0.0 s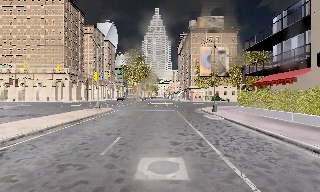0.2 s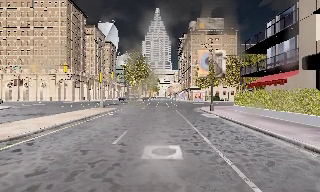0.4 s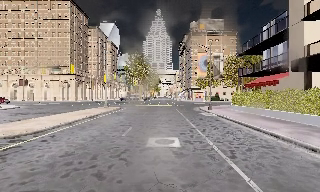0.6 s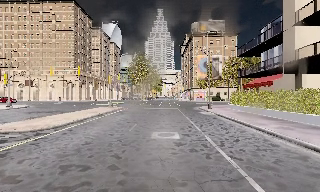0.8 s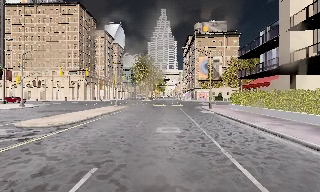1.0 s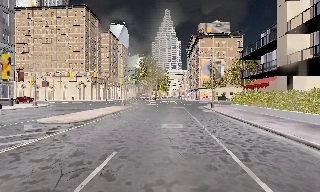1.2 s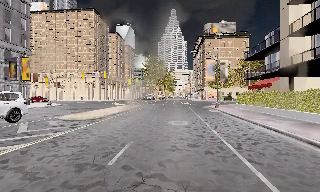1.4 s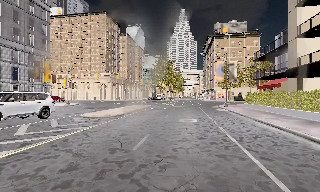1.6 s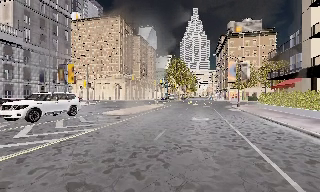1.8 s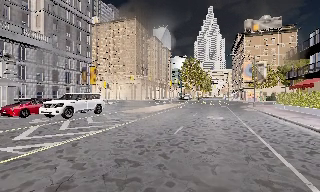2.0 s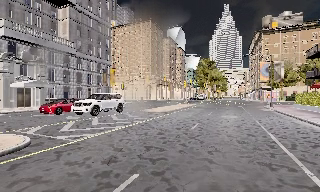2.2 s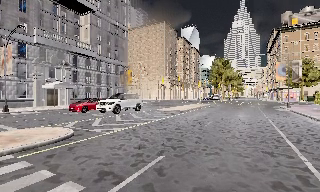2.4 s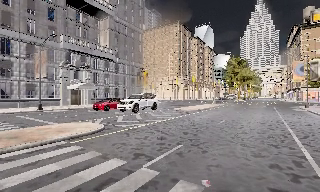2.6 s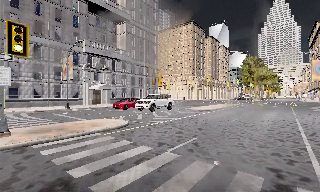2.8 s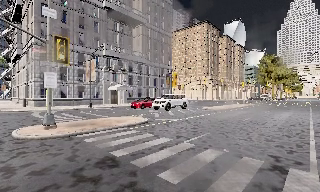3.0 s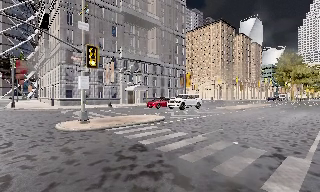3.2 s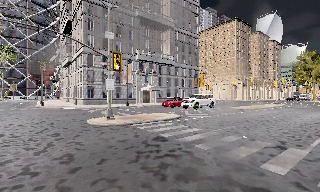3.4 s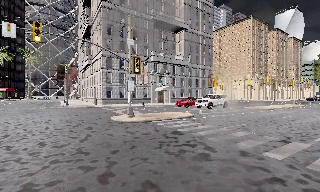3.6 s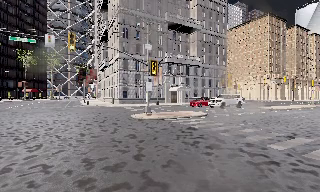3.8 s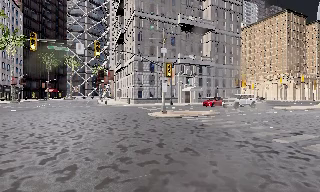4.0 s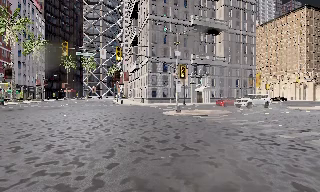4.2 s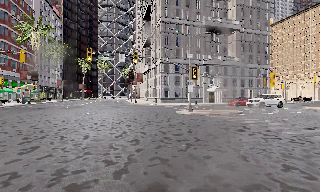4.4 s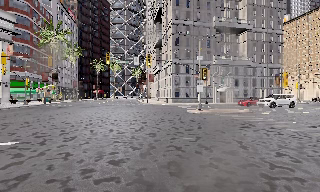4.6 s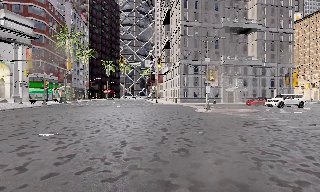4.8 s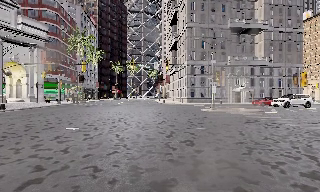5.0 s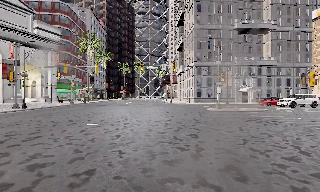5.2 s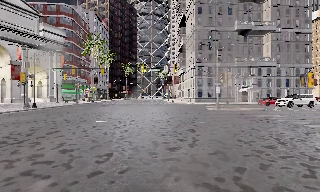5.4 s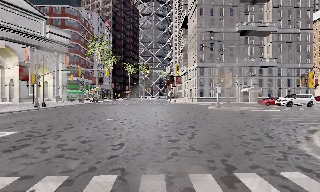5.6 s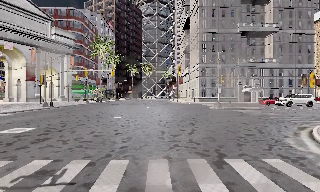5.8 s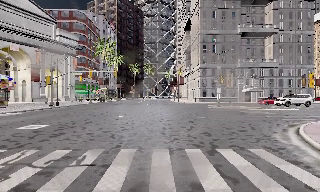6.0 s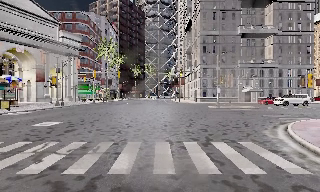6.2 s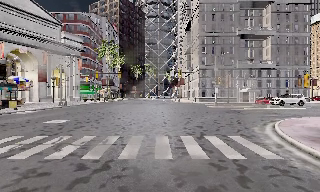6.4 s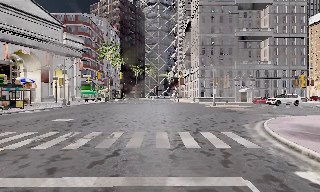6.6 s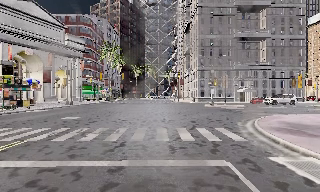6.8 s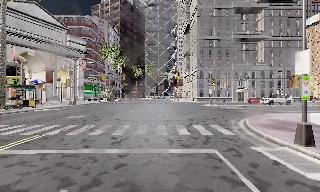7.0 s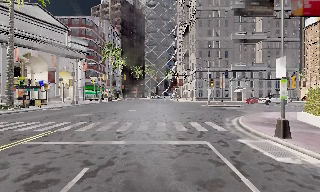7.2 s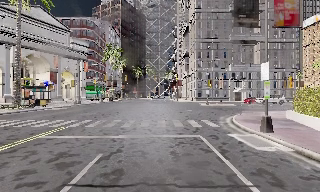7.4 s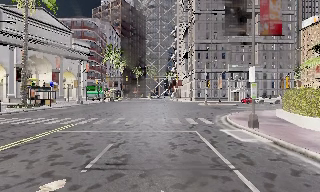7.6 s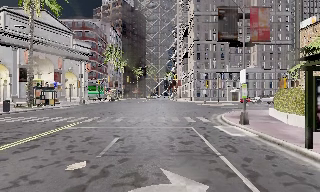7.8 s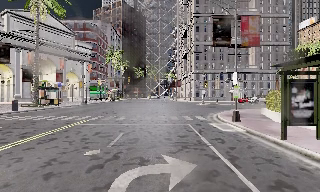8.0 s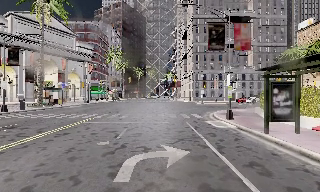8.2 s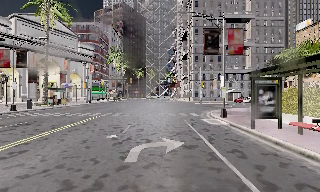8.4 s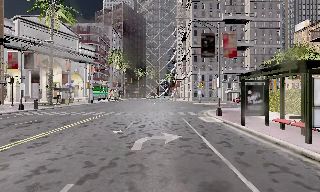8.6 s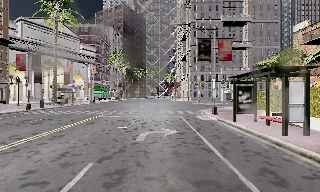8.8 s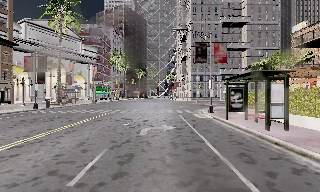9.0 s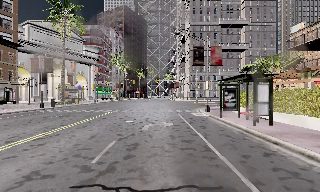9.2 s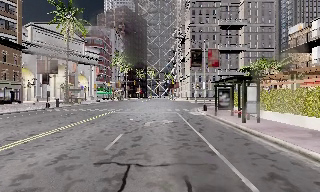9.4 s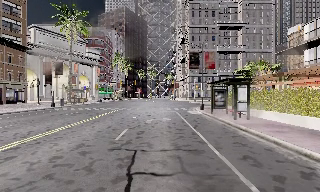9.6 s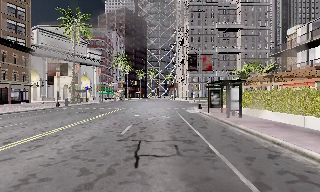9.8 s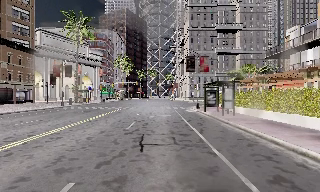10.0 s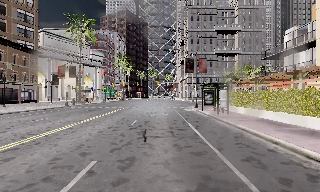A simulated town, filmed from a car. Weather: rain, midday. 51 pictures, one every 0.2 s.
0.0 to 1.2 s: The camera travels backward, about 6 m, so what stands in front gets smaller.
1.2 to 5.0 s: The camera pans to its left, which is counterclockwise from overhead, by about 80 degrees. It travels backward, about 20 m.
5.0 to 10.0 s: The camera travels backward, about 25 m, so what stands in front gets smaller.
The film runs backward here.
